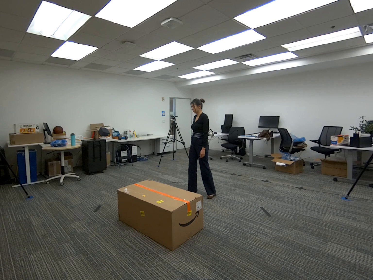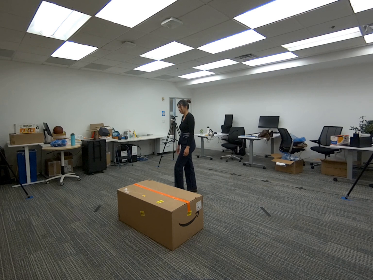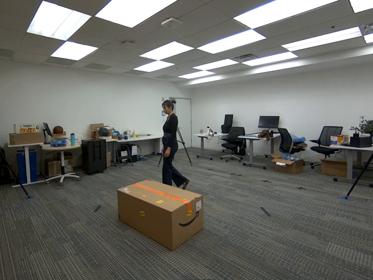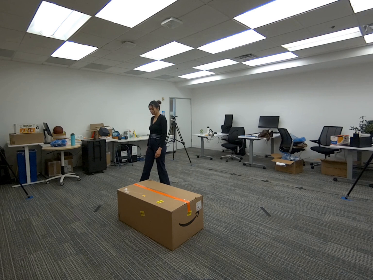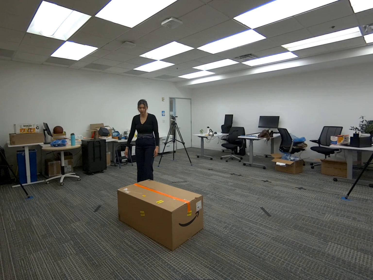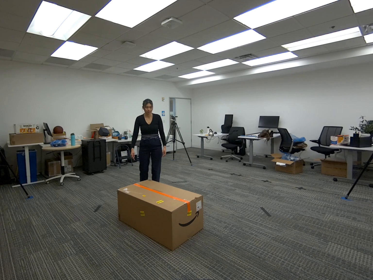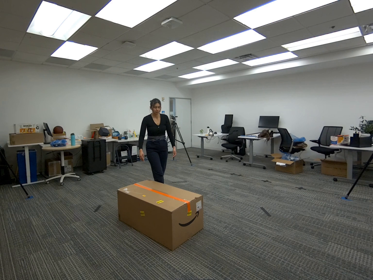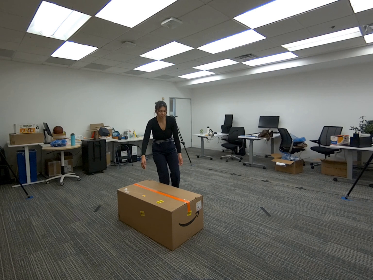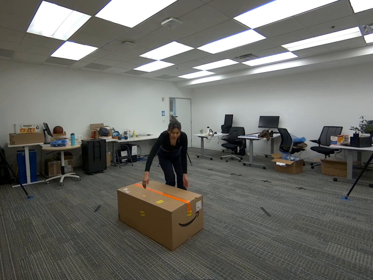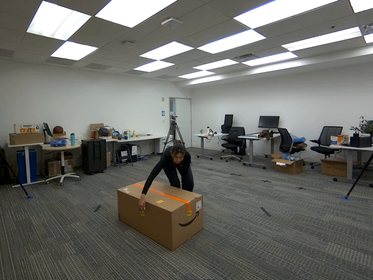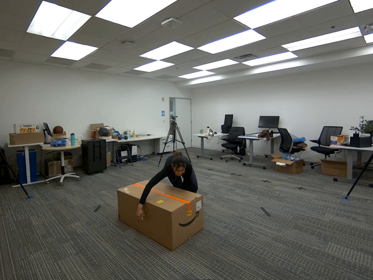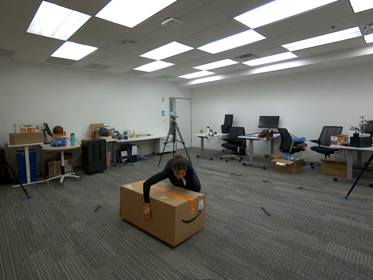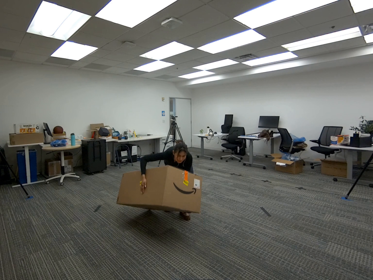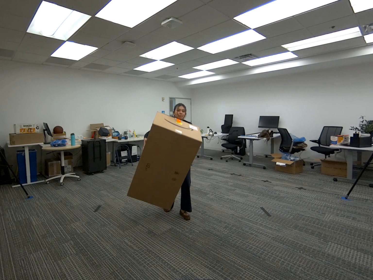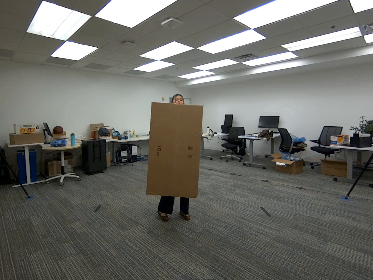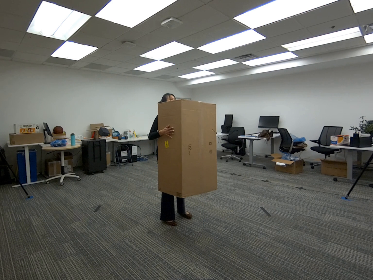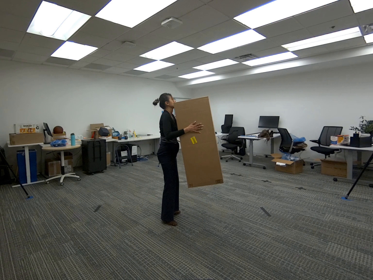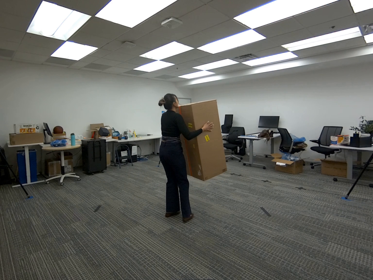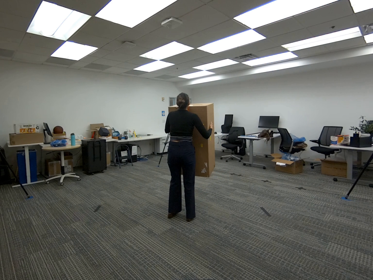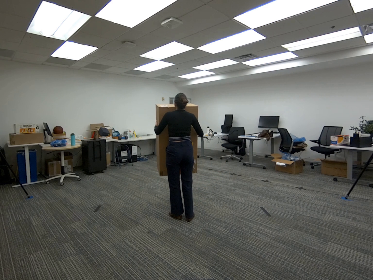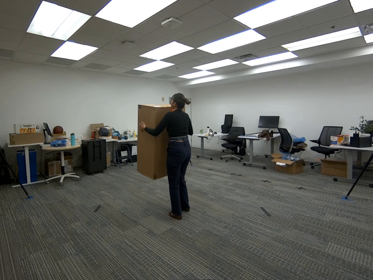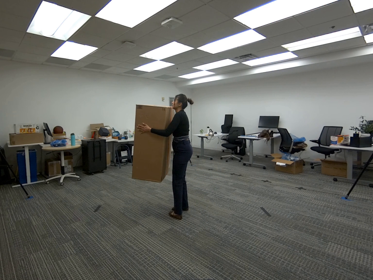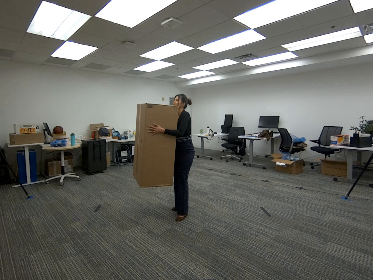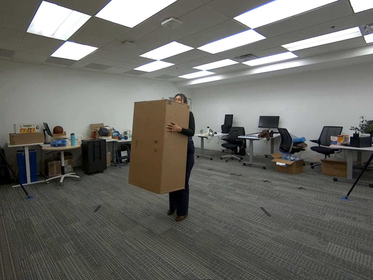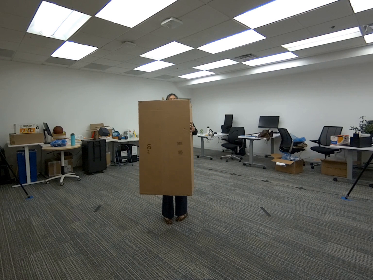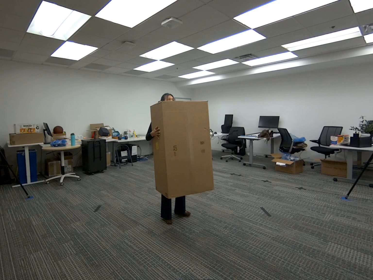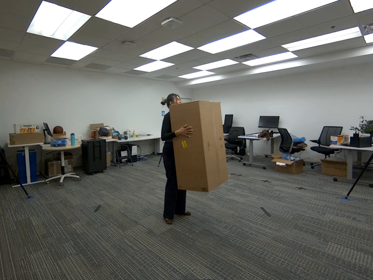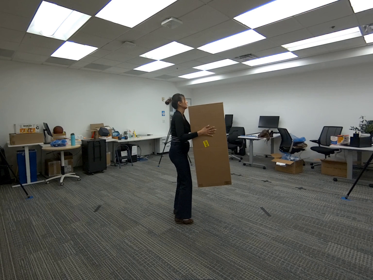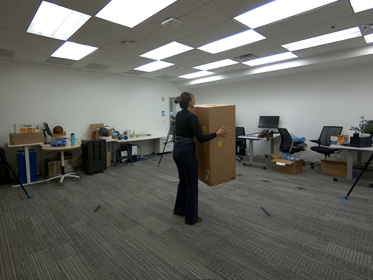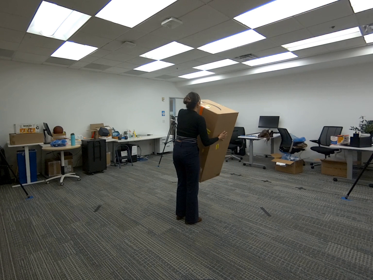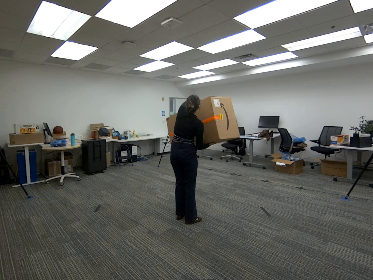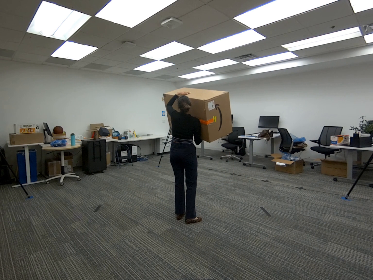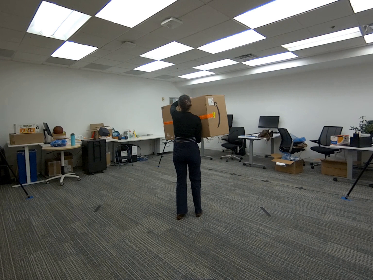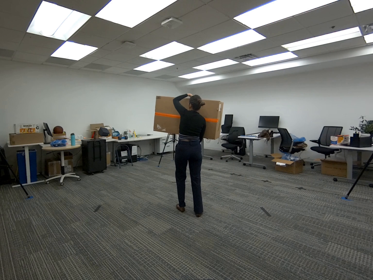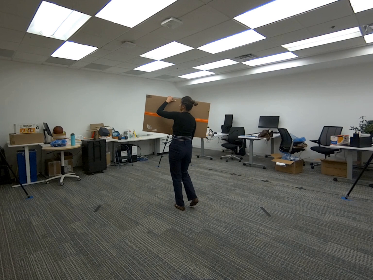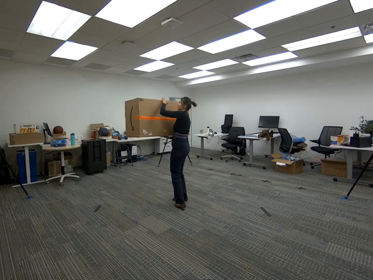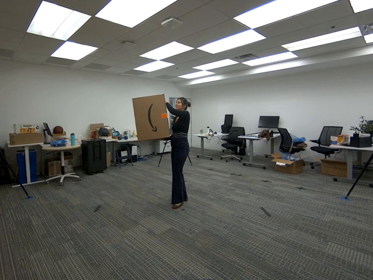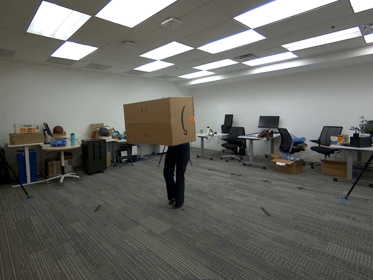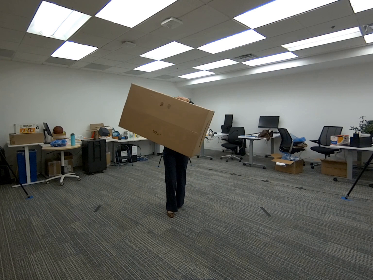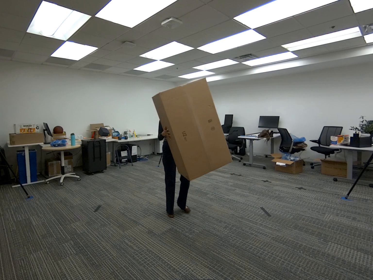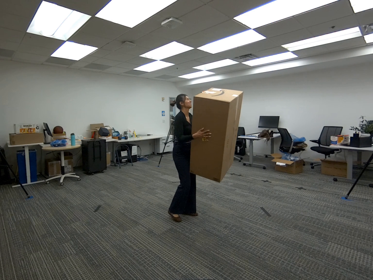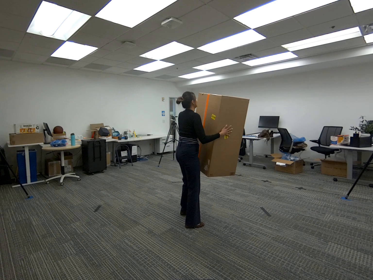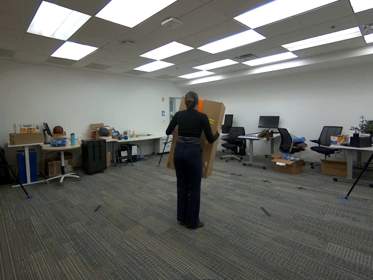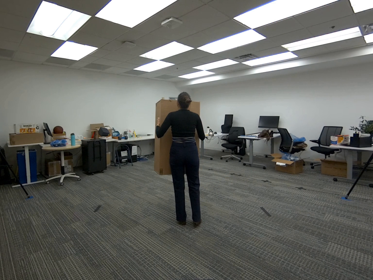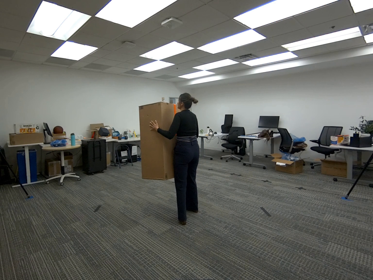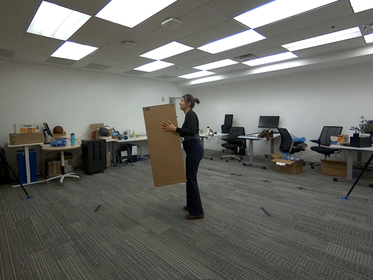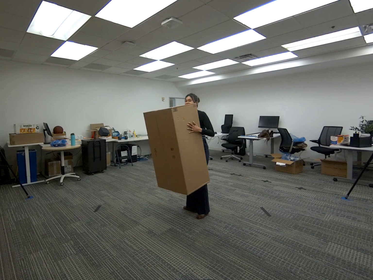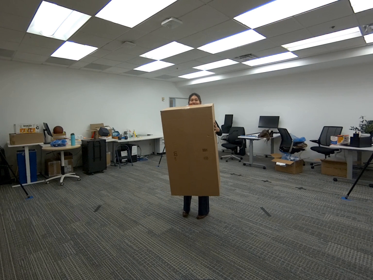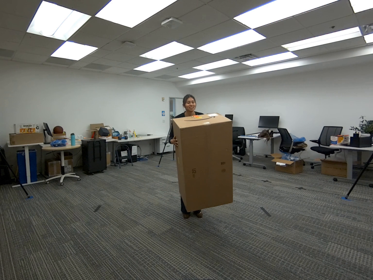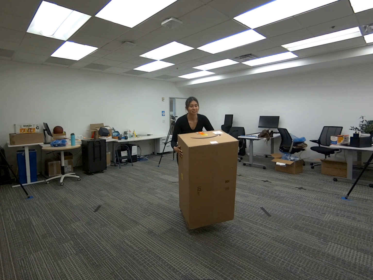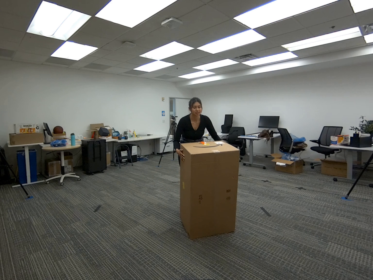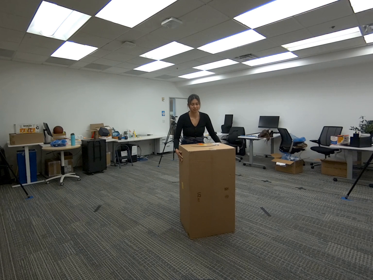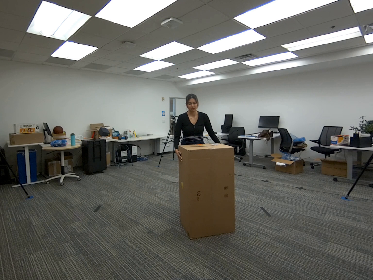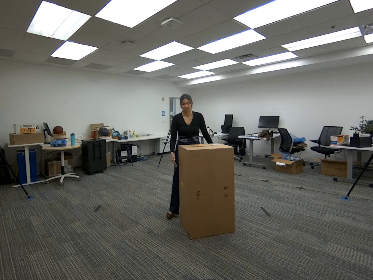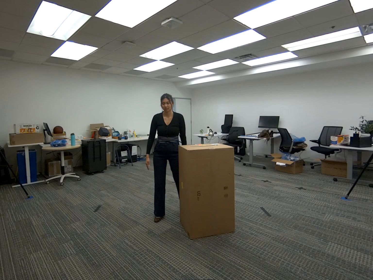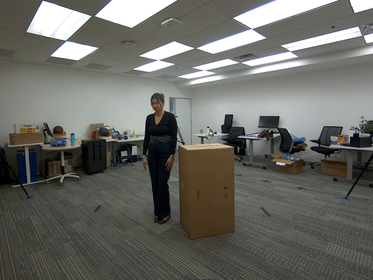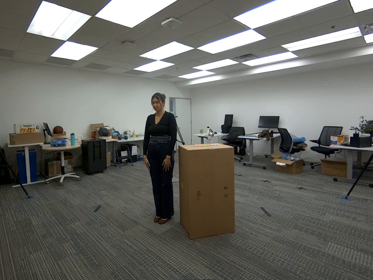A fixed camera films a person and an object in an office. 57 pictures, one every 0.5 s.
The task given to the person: Walk to the giant cardboard box on the ground and pick it up with both hands. Hold the box vertically in front of you and rotate it in place in midair. When you are finished, lower the box and place it back on the ground.
